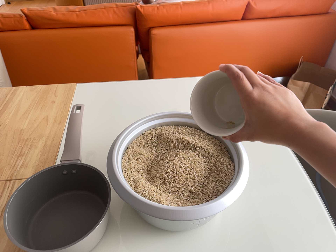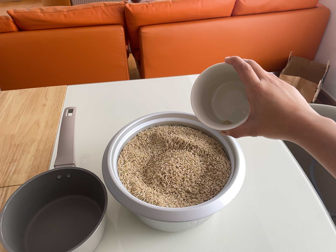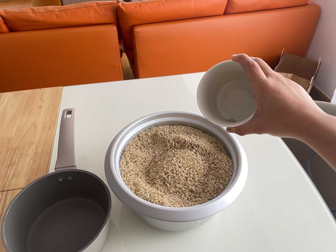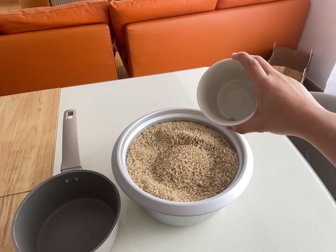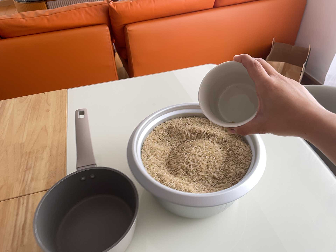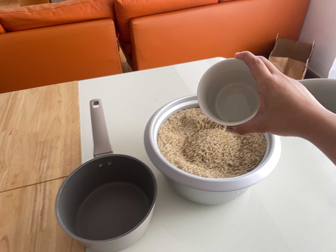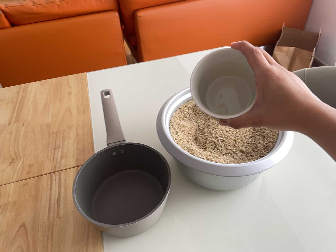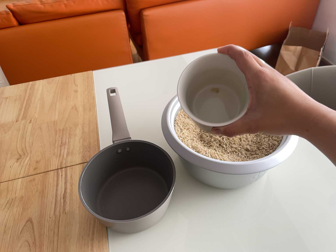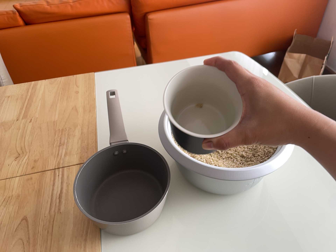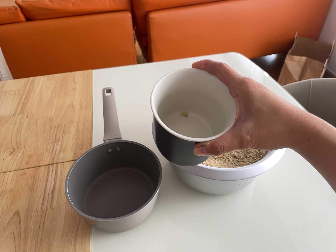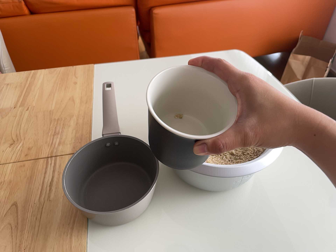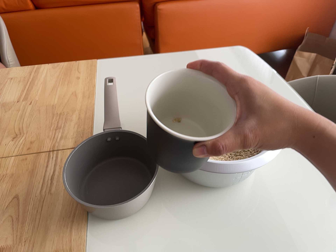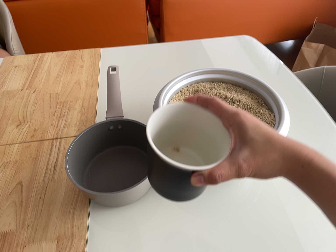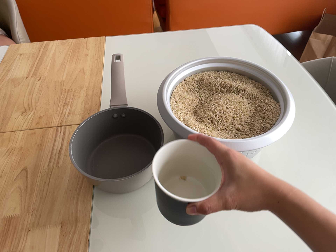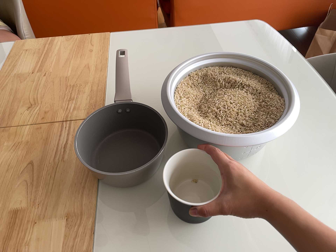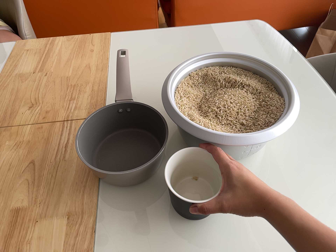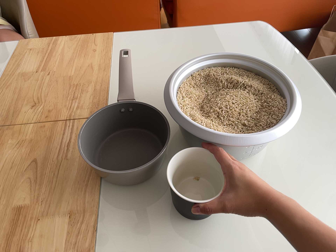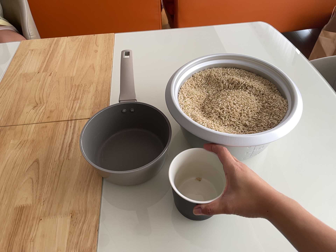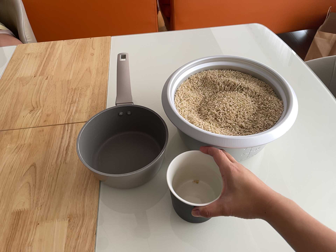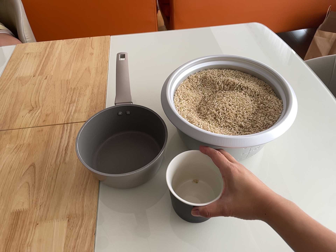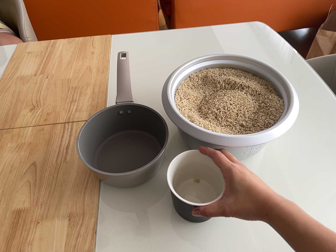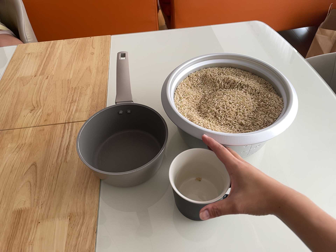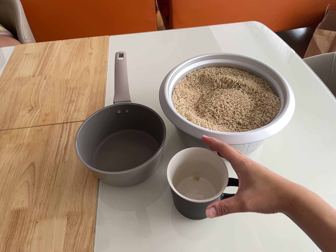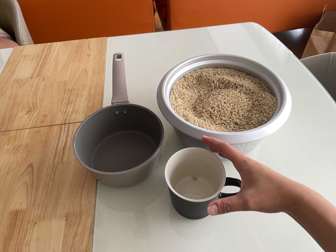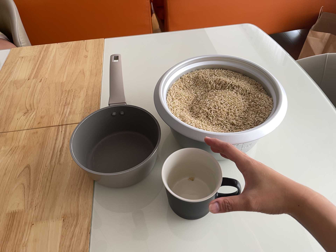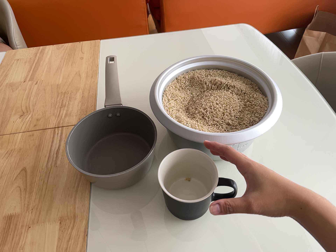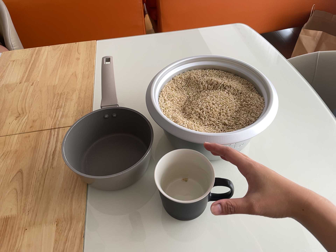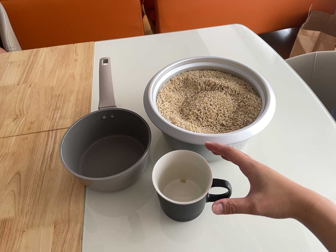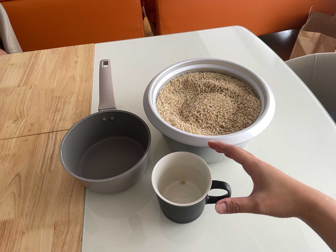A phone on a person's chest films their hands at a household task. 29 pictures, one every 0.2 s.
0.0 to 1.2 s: The camera travels to its left, about 12 cm. It rolls about its line of sight by about 10 degrees, and the scene rotates counterclockwise.
1.2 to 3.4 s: The camera rolls about its line of sight by about 10 degrees, and the scene rotates clockwise.
3.4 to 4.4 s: The camera keeps its place and its aim.
4.4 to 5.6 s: The camera shifts only a little, or ends up much as it began.
The film runs backward here.
